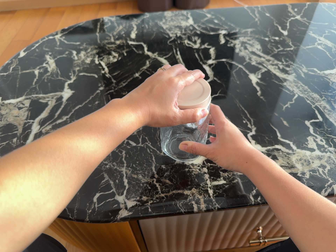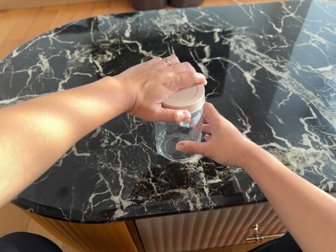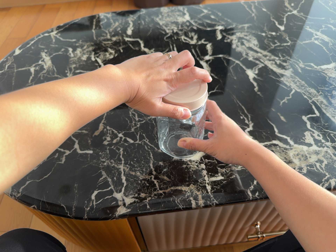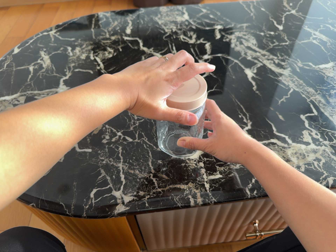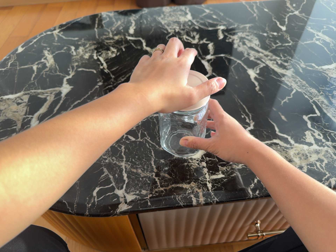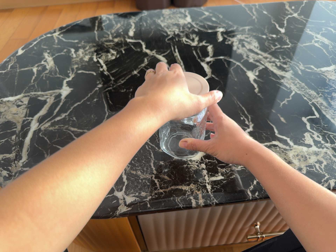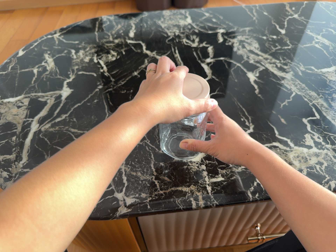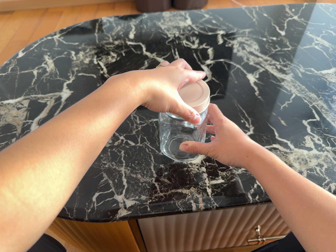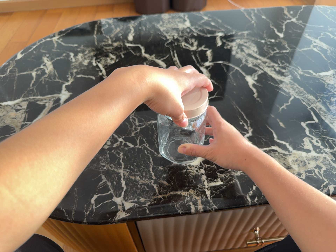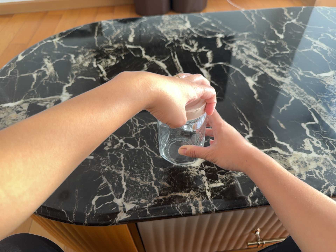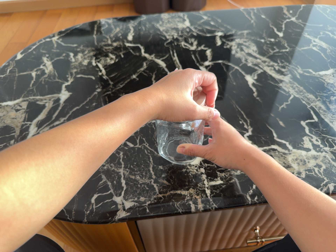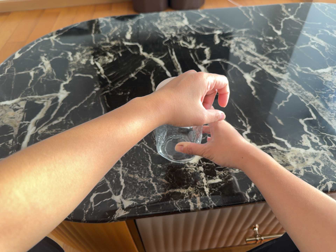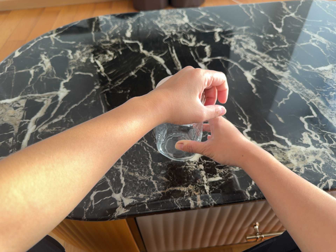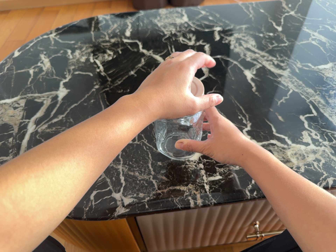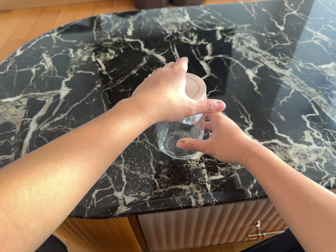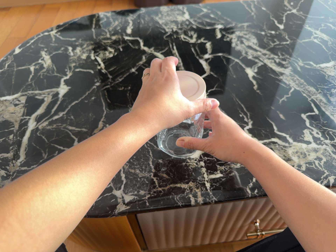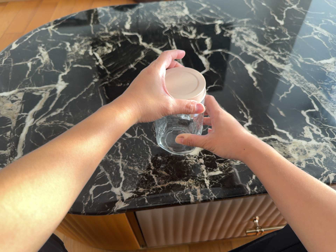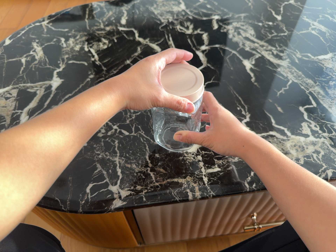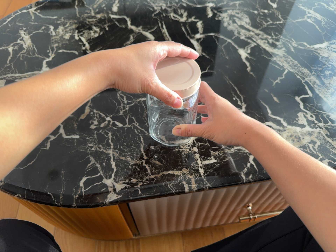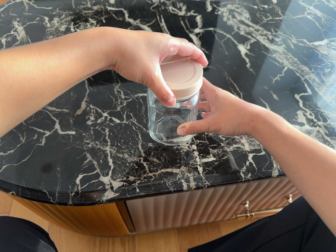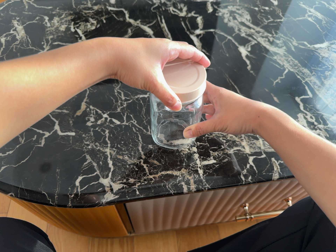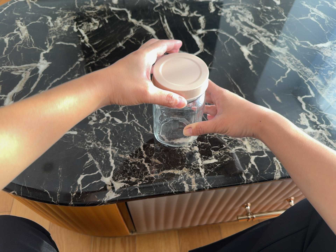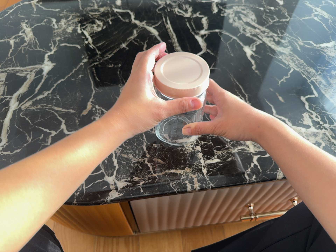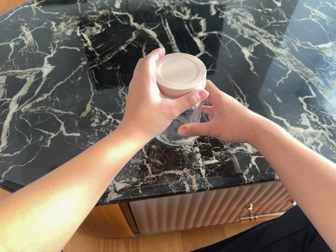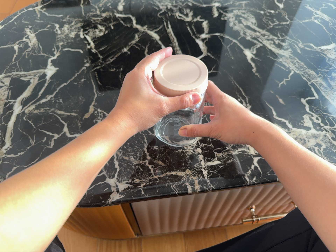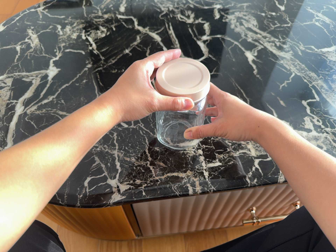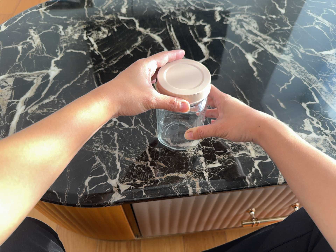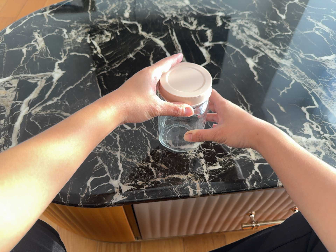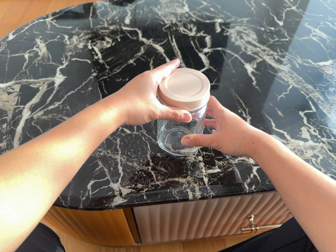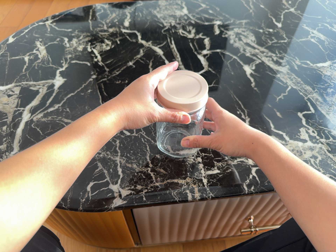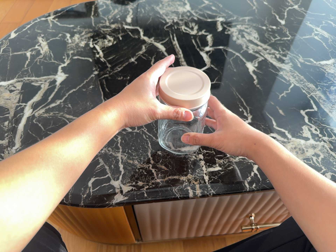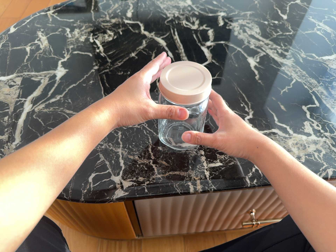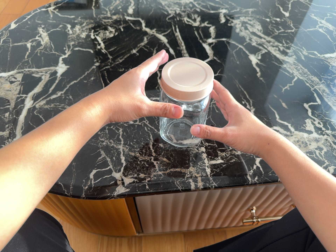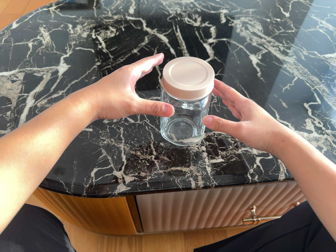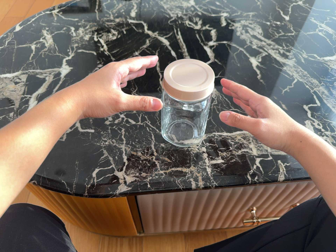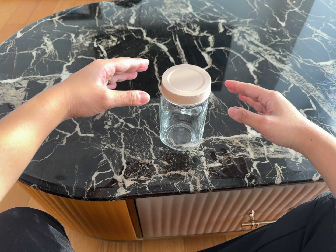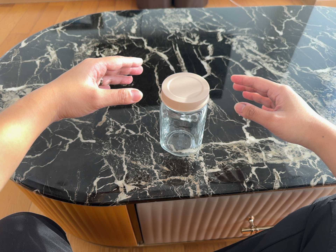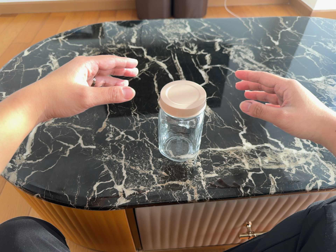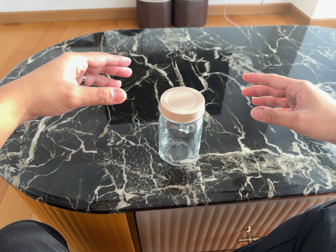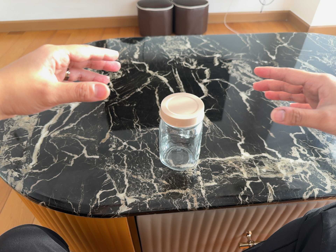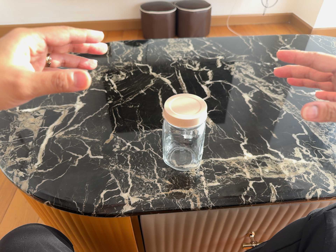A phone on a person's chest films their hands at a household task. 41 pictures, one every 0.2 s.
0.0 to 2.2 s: The camera keeps its place and its aim.
2.2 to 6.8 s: The camera shifts only a little, or ends up much as it began.
6.8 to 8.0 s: The camera travels backward, about 6 cm, so what stands in front gets smaller. Its aim tips toward the top of its view by about 10 degrees, and the scene shifts downward.
The film runs forward here.
